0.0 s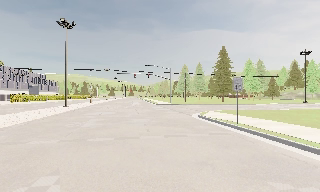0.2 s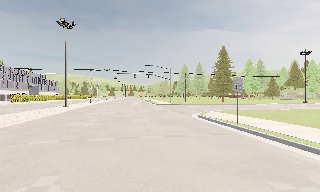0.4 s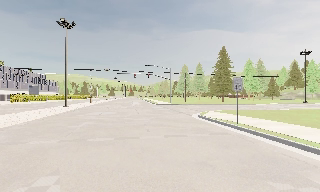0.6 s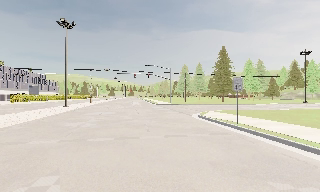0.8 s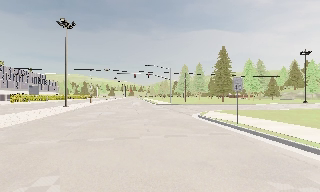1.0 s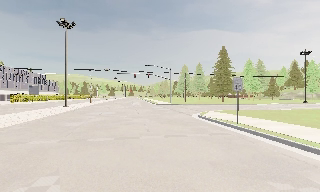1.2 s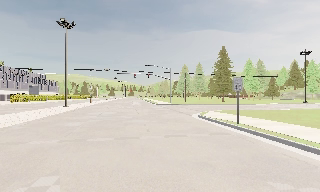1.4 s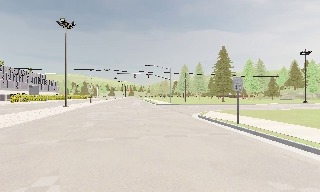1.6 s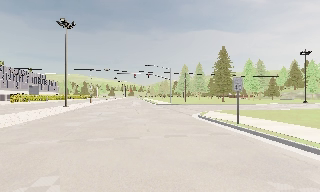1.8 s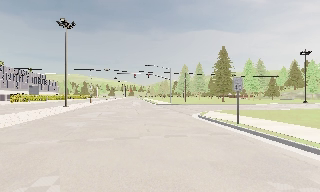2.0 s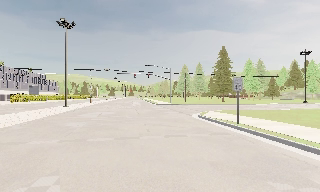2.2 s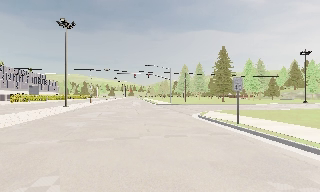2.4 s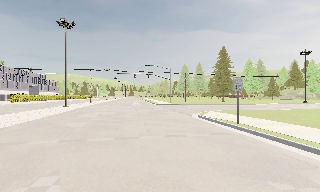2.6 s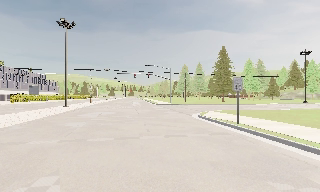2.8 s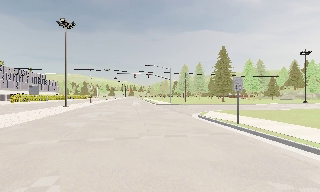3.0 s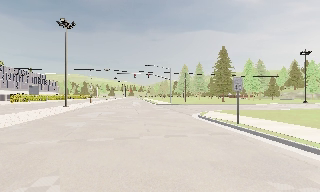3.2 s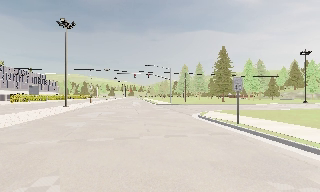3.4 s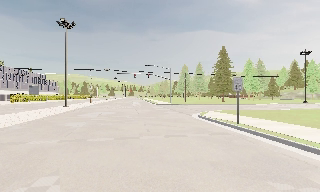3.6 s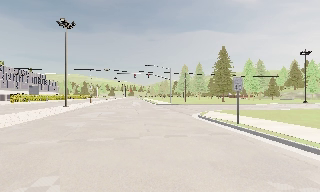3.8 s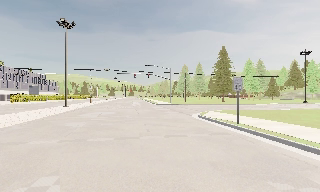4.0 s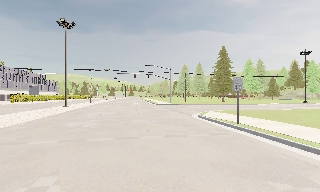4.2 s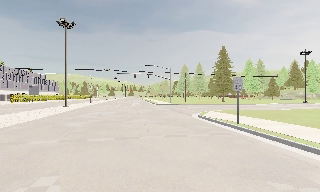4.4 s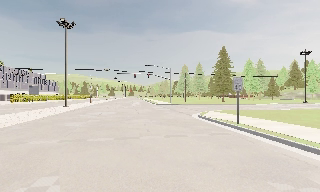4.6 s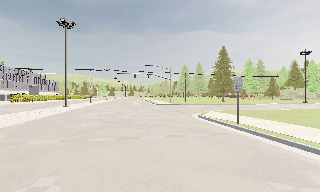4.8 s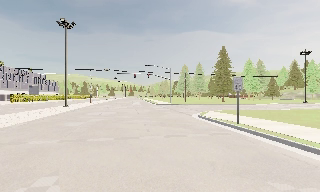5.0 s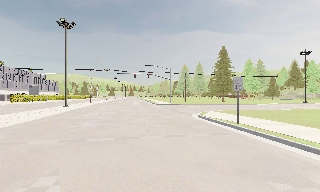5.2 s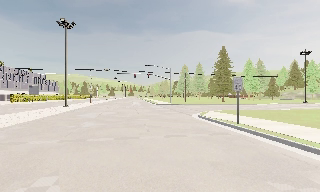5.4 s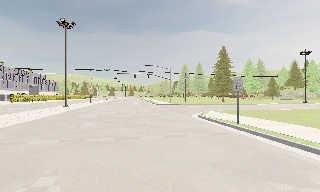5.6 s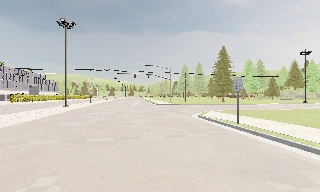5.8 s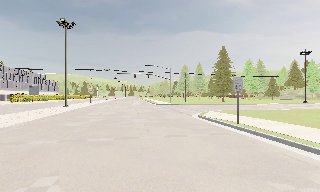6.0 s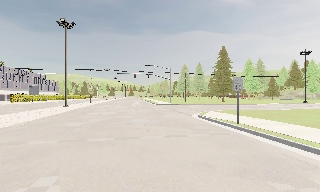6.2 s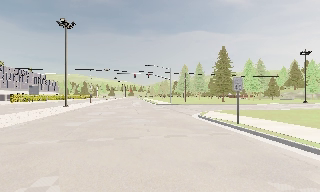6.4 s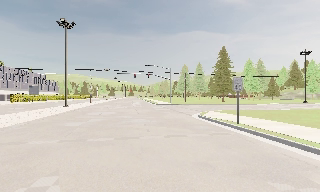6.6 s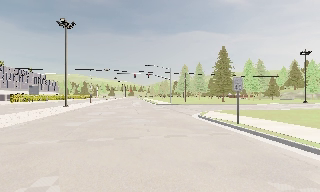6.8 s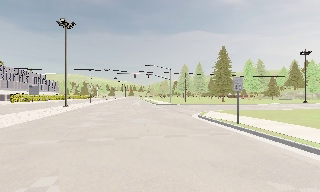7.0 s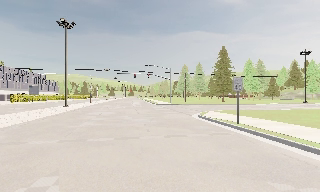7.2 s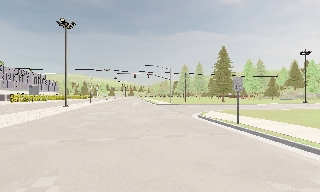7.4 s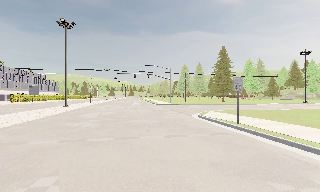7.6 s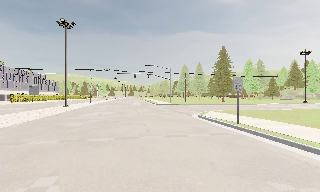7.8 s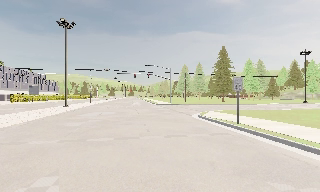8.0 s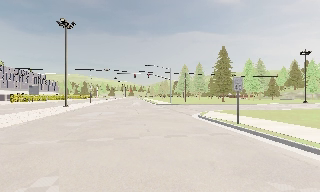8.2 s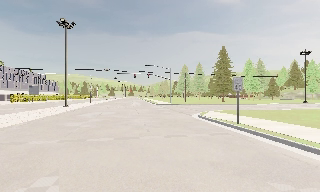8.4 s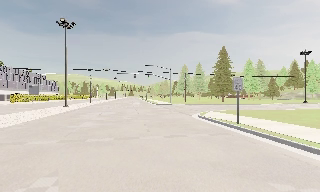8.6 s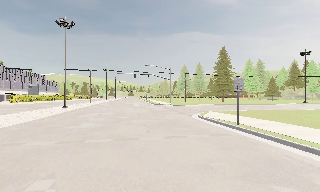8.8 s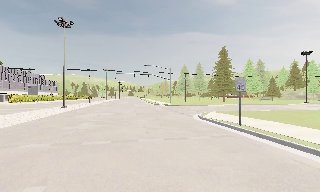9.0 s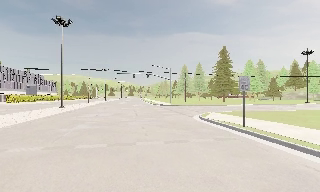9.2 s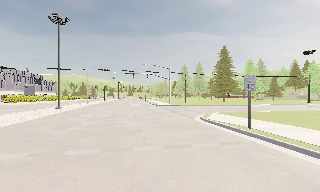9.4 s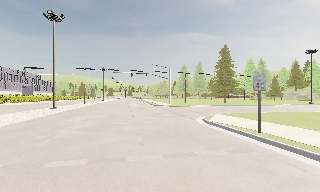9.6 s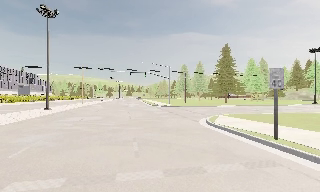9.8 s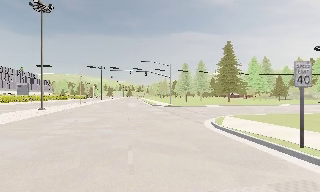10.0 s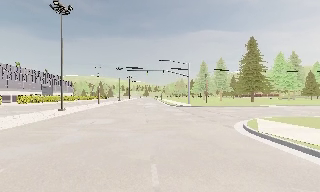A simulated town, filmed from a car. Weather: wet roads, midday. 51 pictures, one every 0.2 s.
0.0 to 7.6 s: The camera keeps its place and its aim.
7.6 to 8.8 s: The camera shifts only a little, or ends up much as it began.
8.8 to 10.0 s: The camera travels forward, about 5 m, so what stands in front looms larger. It gains speed.
The film runs forward here.
